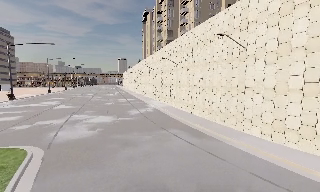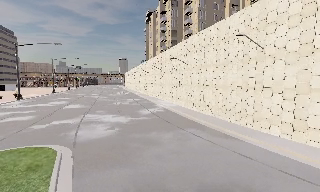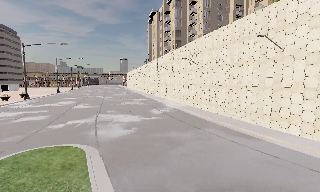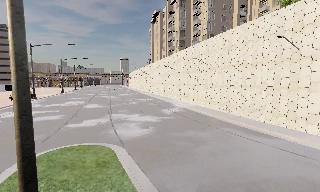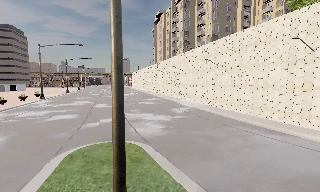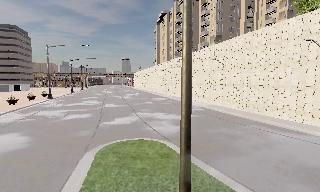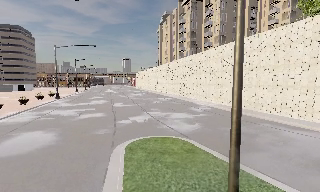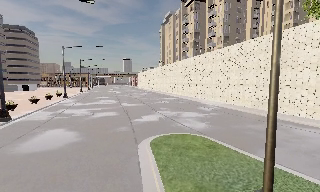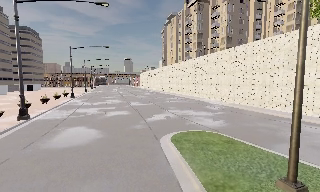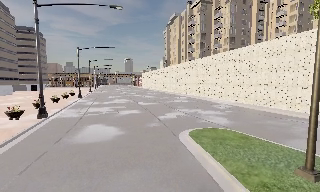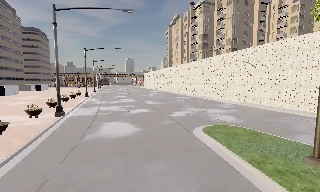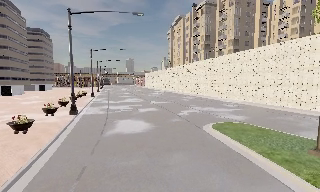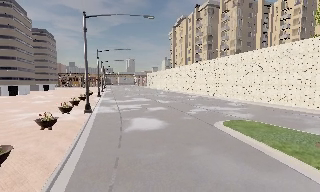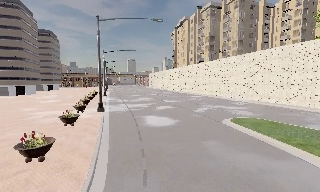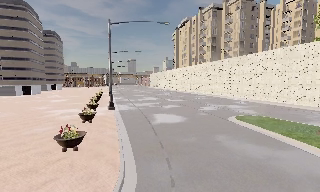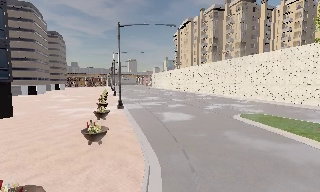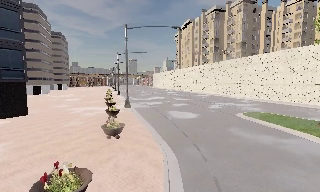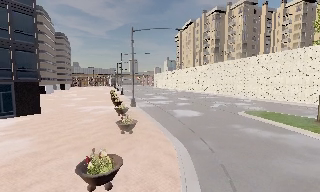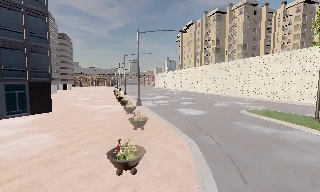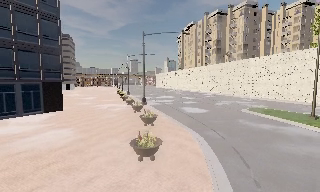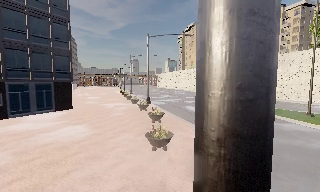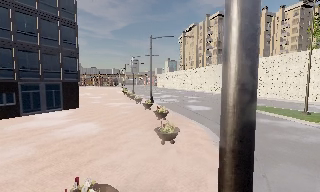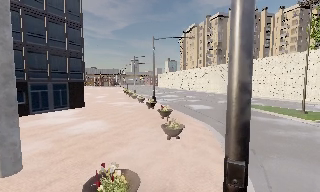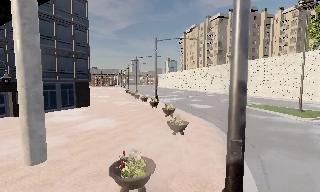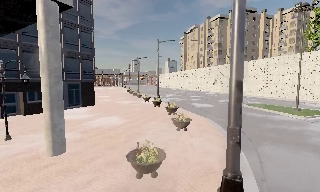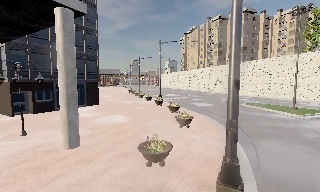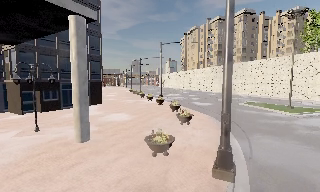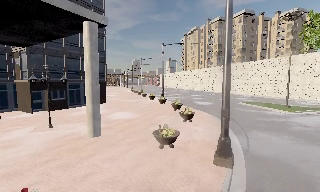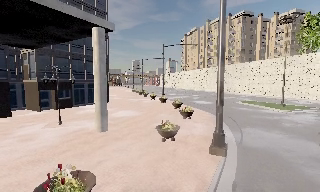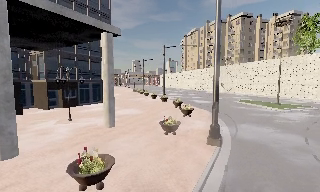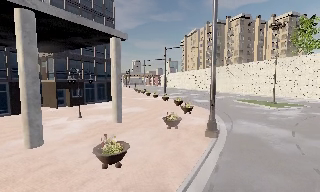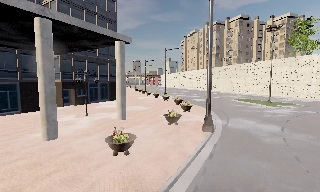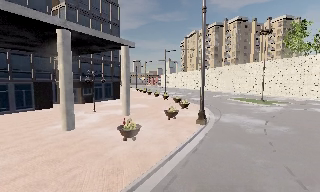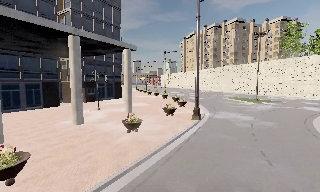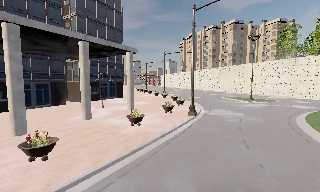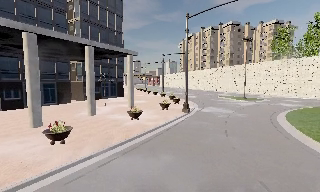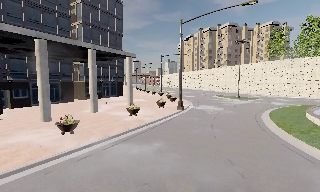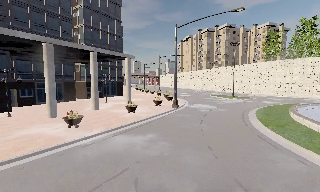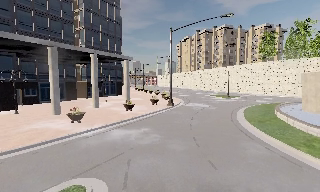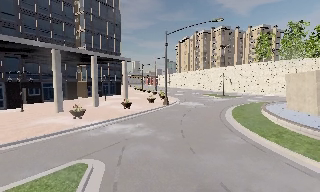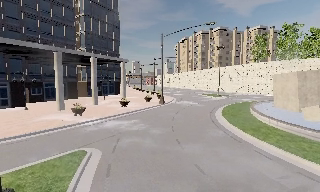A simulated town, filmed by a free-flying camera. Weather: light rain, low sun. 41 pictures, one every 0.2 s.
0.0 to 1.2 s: The camera travels to its left, about 8 m, so close, fixed things drift to the right.
1.2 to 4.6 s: The camera travels backward and to its left, about 20 m, so what stands in front gets smaller.
4.6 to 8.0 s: The camera travels backward, about 20 m, so what stands in front gets smaller. It gains speed.
The film runs forward here.
